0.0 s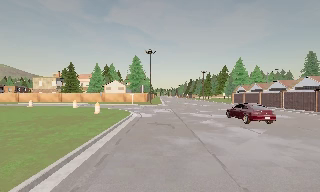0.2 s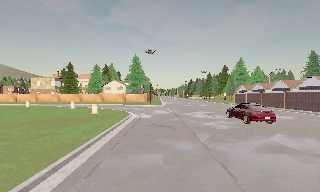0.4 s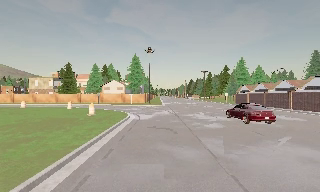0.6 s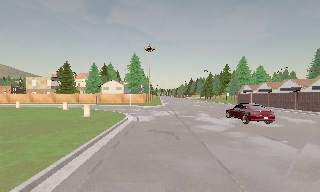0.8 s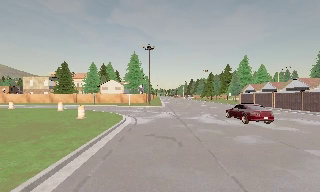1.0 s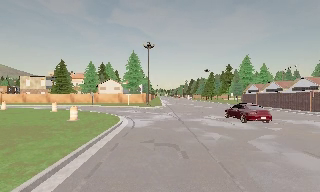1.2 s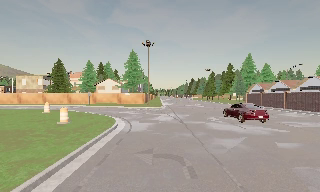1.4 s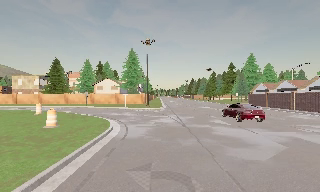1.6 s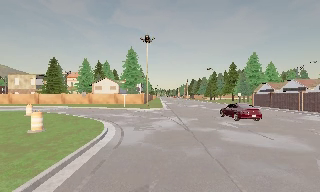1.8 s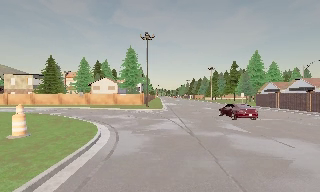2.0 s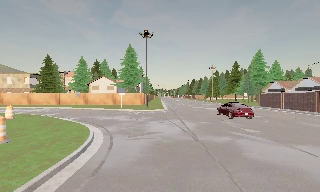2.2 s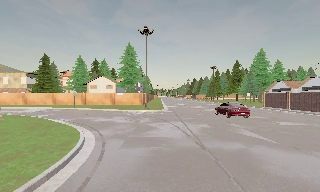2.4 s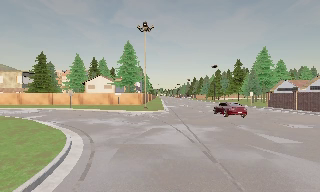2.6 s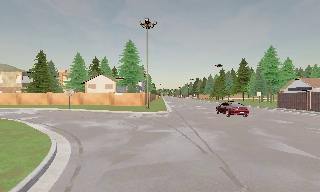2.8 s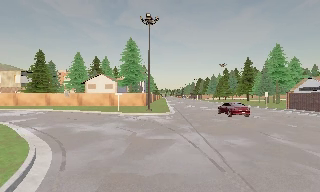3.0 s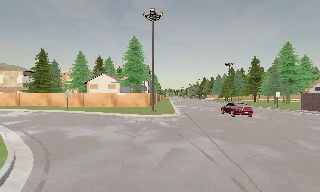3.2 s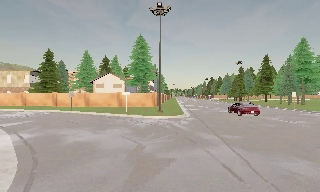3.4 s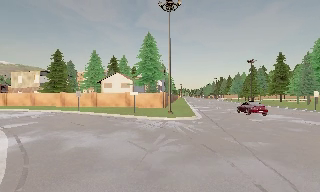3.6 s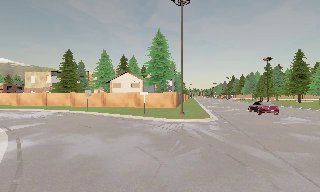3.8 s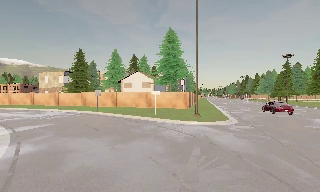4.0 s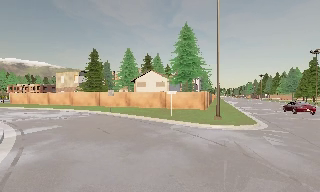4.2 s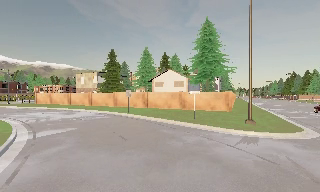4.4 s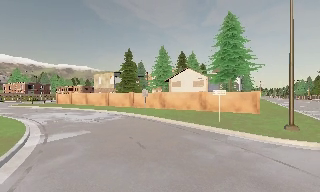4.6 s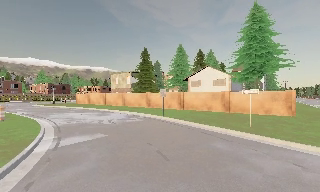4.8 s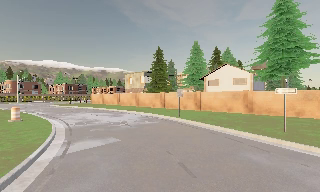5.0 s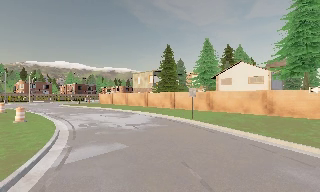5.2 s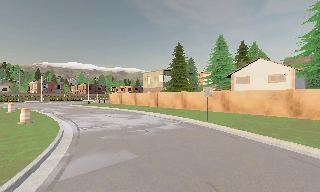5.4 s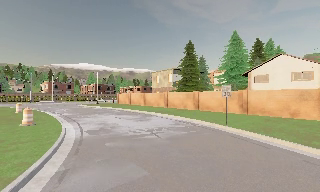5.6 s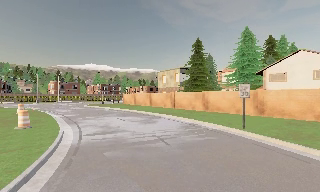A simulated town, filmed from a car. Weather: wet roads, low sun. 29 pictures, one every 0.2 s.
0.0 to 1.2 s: The camera travels forward, about 6 m, so what stands in front looms larger. It gains speed.
1.2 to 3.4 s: The camera travels forward, about 13 m, so what stands in front looms larger.
3.4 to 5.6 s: The camera swings to its left by about 45 degrees, and the scene slides to the right. It travels forward, about 13 m.
The film runs forward here.
